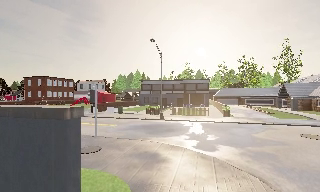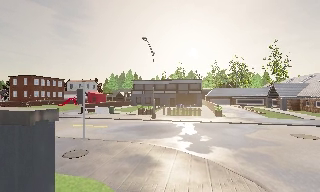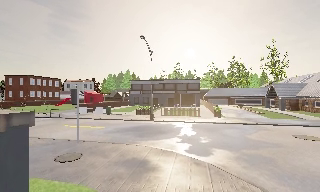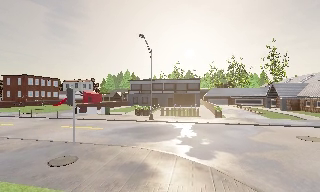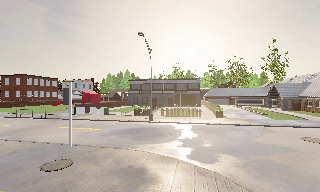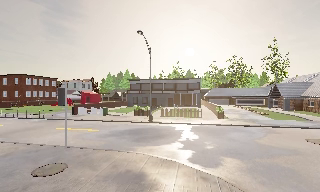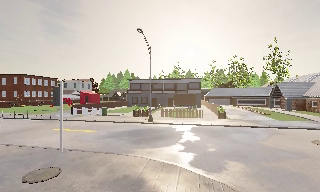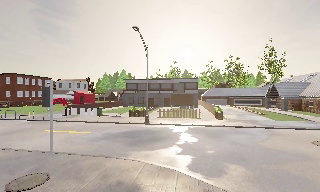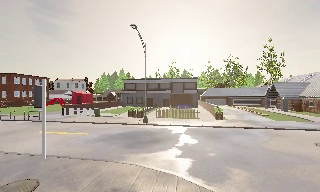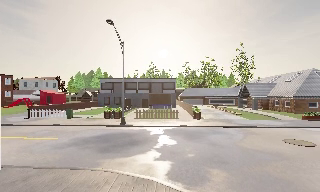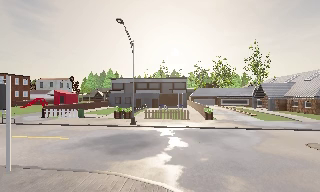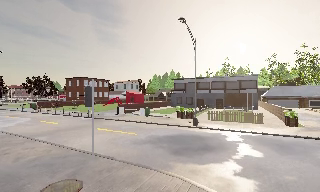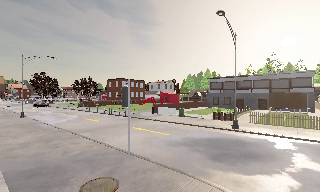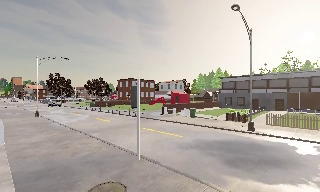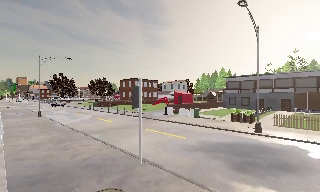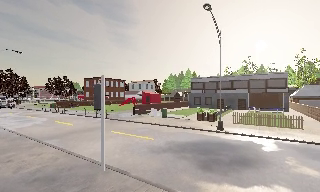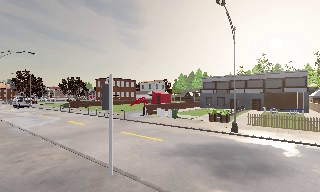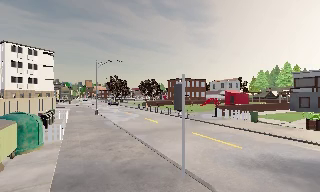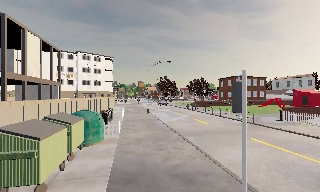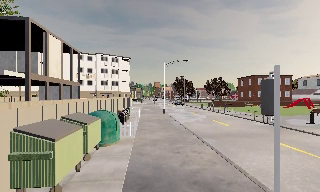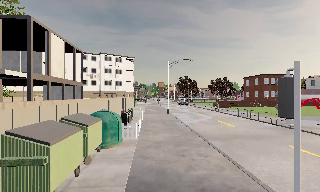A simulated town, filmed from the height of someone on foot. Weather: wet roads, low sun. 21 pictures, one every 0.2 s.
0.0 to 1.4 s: The camera travels forward, about 2.5 m, so what stands in front looms larger.
1.4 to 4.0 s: The camera swings to its left by about 75 degrees, and the scene slides to the right. It travels forward, about 4.5 m.
The film runs forward here.
